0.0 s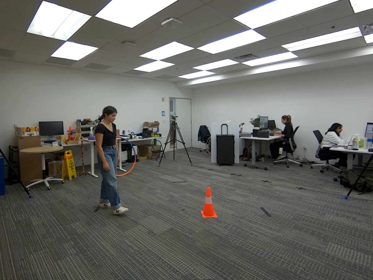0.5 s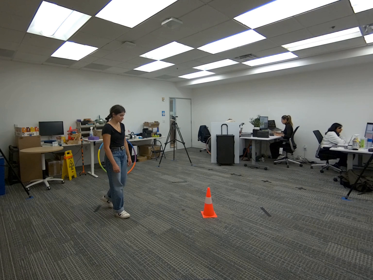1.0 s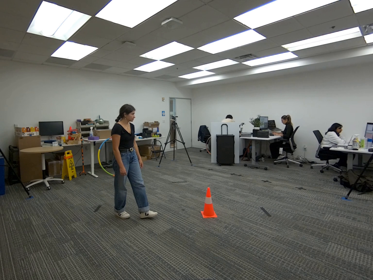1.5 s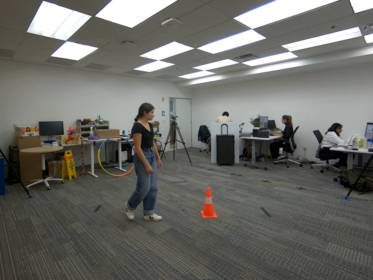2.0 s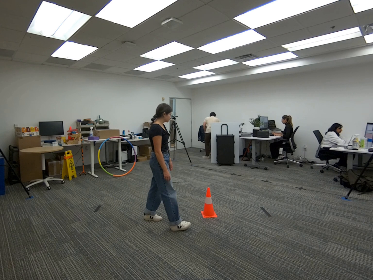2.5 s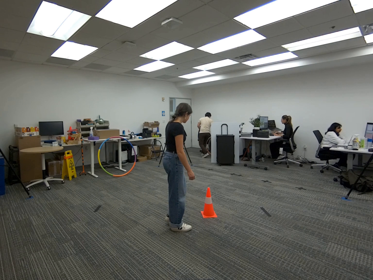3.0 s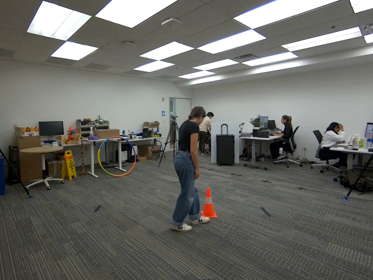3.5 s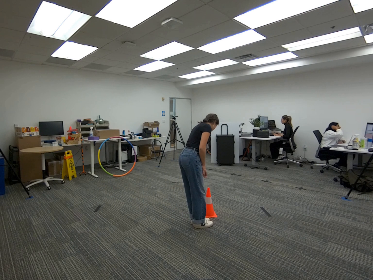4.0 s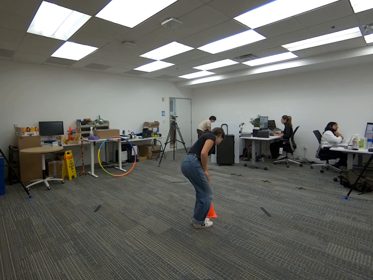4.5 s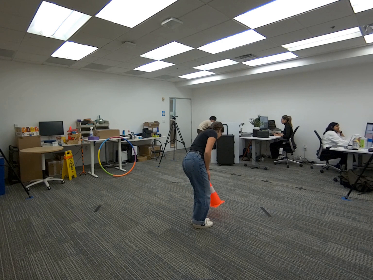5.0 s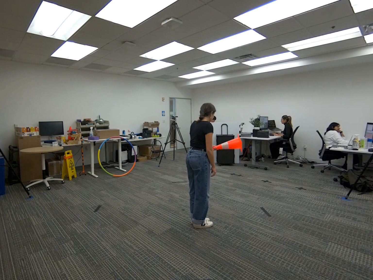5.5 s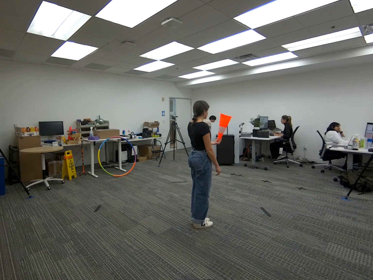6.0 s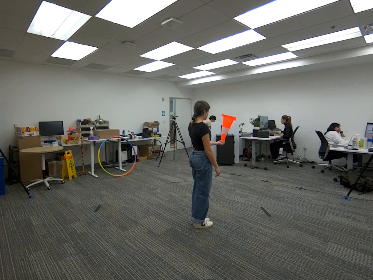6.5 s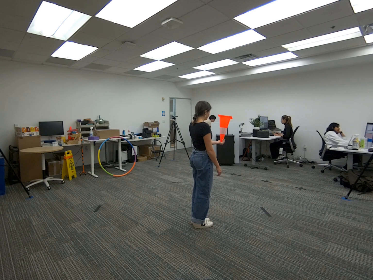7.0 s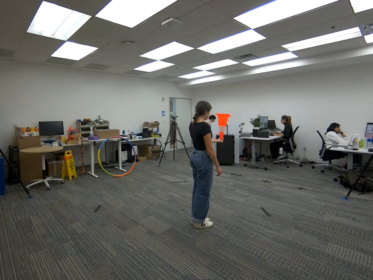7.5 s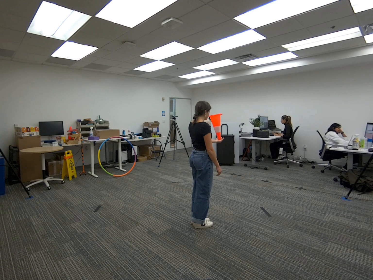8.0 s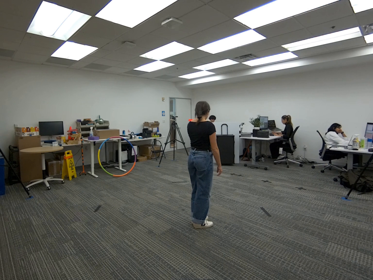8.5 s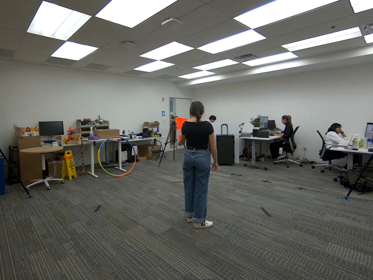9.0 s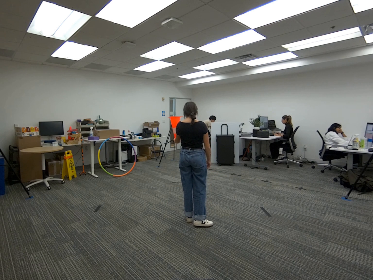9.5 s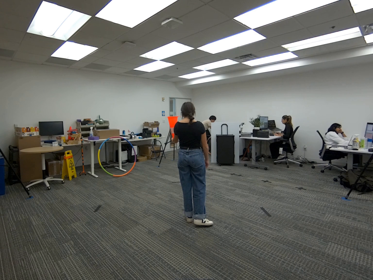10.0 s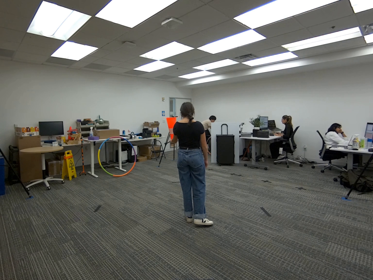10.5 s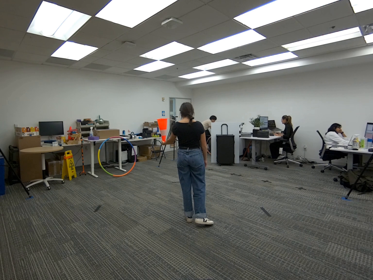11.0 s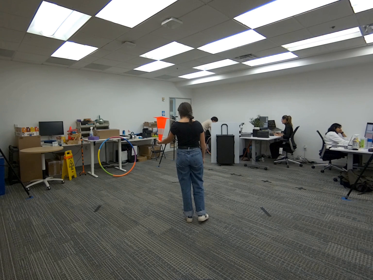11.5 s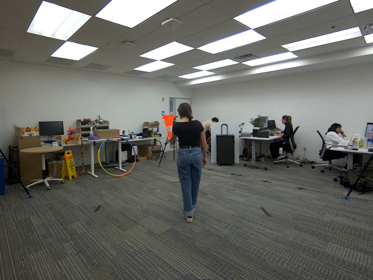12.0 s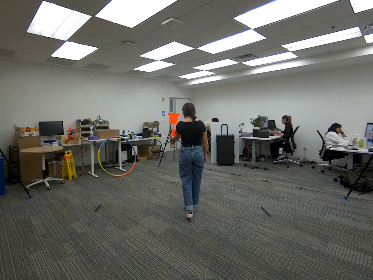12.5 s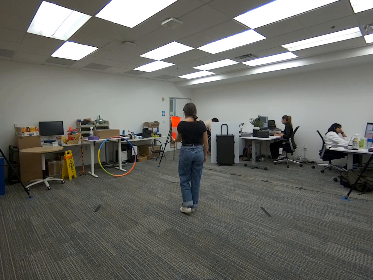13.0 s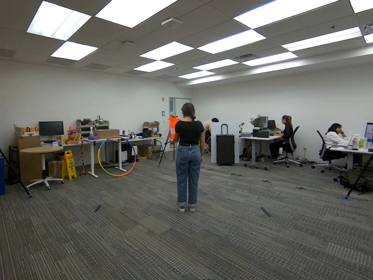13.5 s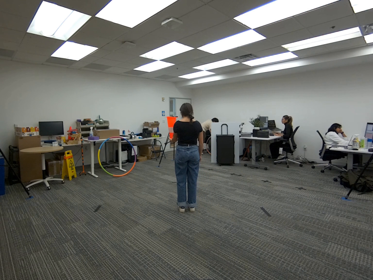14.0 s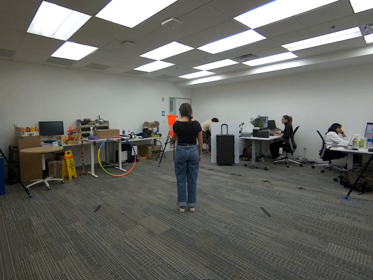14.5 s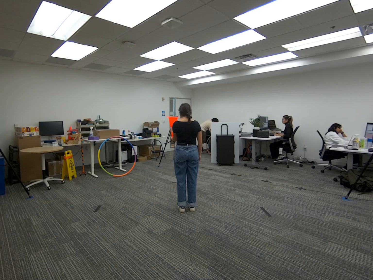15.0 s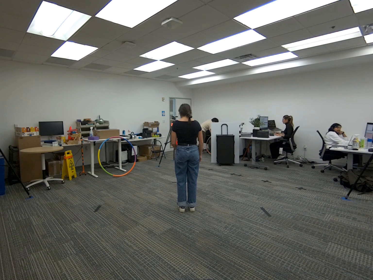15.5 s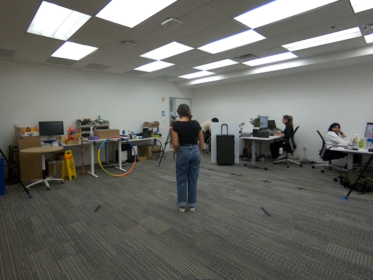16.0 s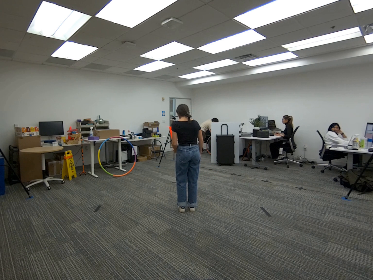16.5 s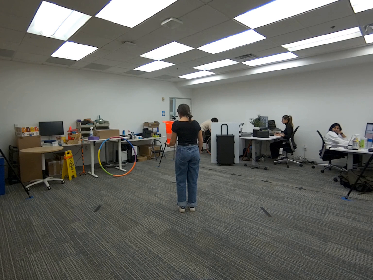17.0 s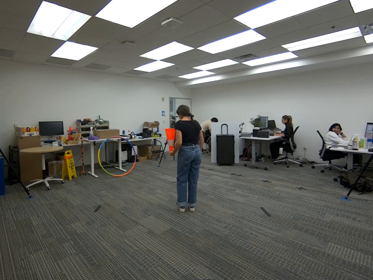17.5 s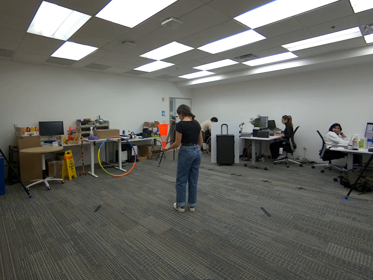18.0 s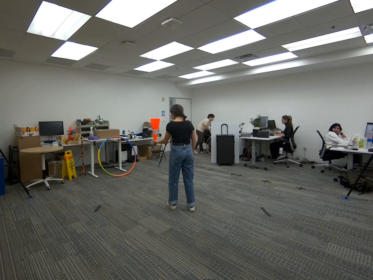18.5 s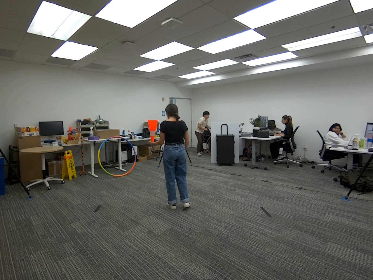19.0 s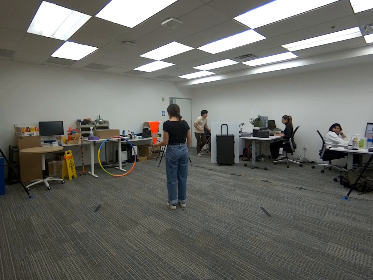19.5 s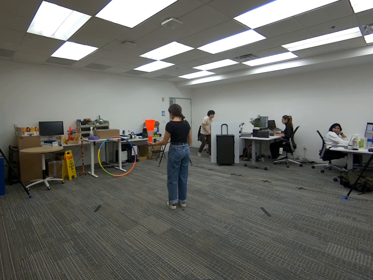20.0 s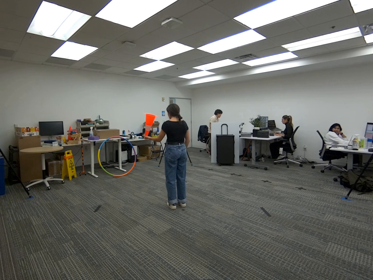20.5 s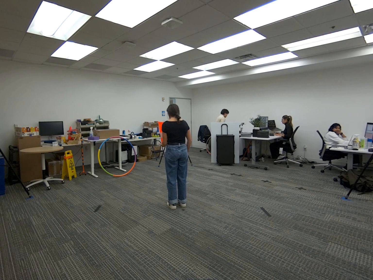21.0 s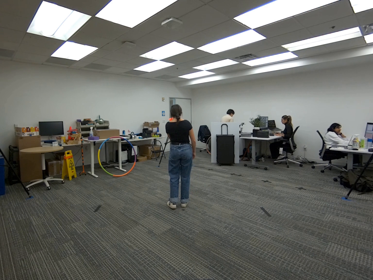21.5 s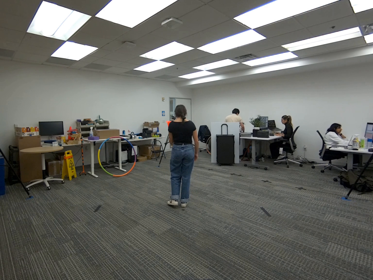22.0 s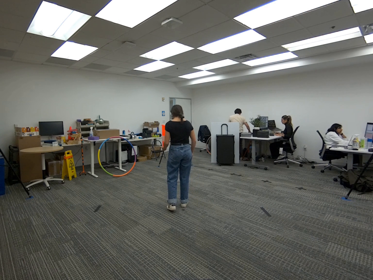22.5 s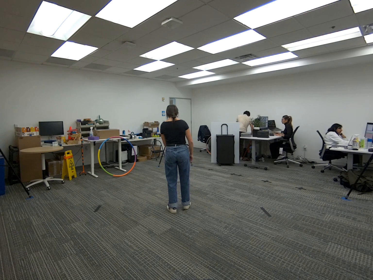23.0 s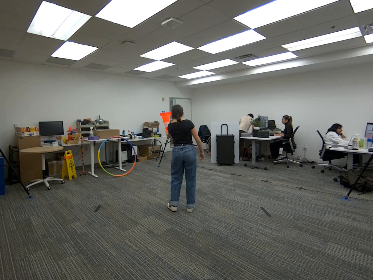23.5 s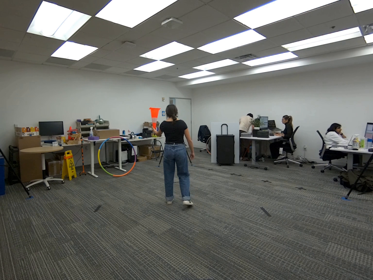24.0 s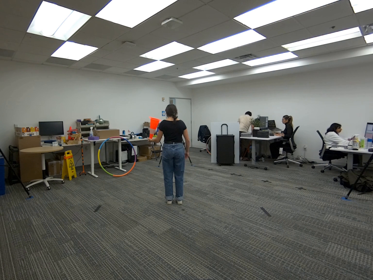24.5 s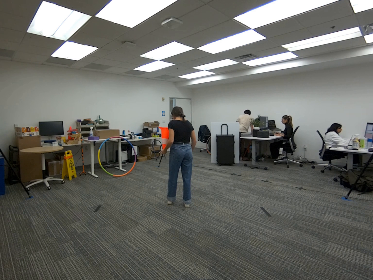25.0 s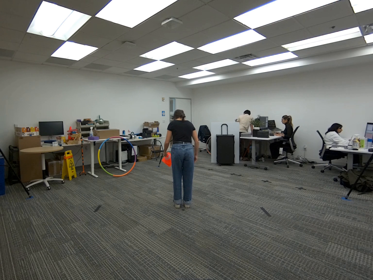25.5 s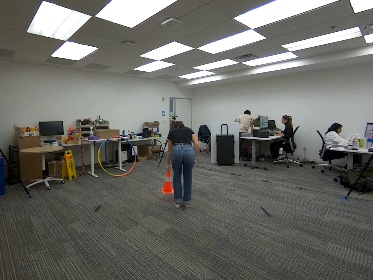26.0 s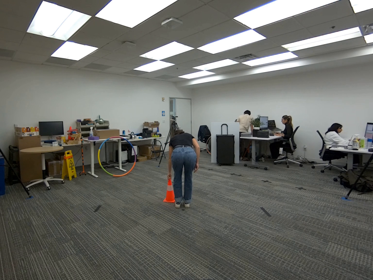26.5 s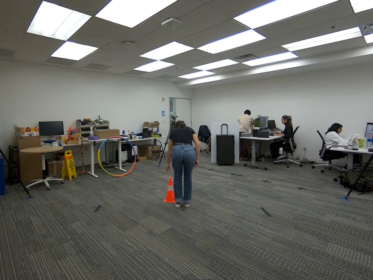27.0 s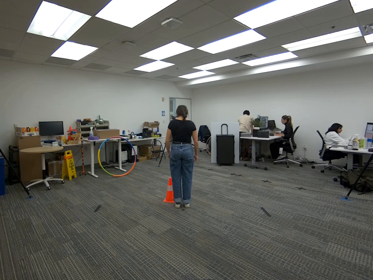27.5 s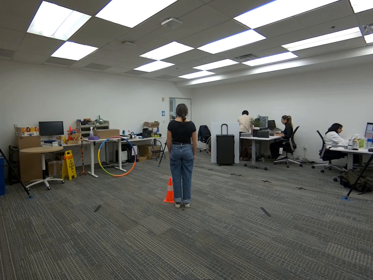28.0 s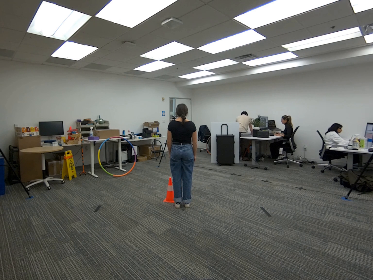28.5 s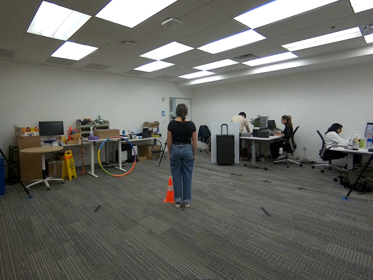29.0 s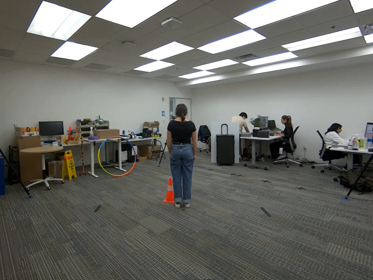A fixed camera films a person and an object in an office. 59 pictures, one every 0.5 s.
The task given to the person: Walk to the traffic cone on the ground, pick up the cone with both hands and balance the pointy tip of the cone with your left hand. Place cone back on the ground when finish.
